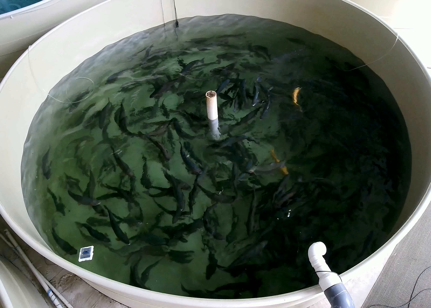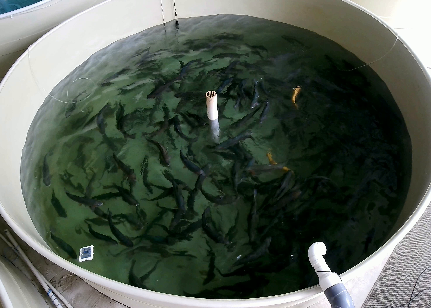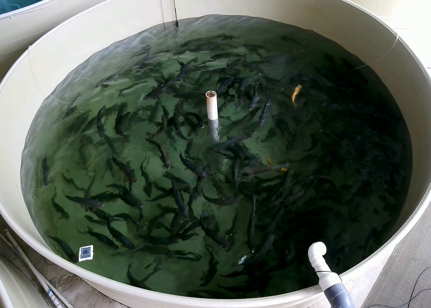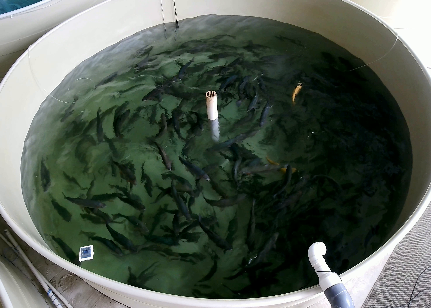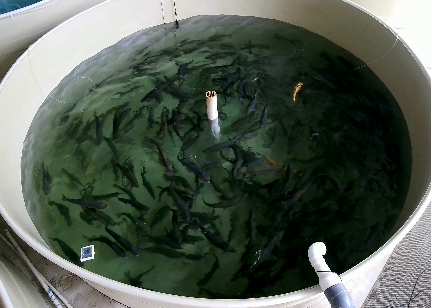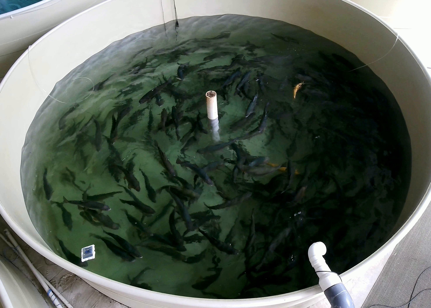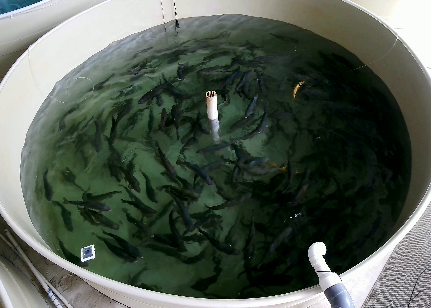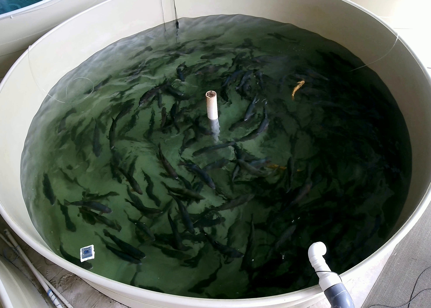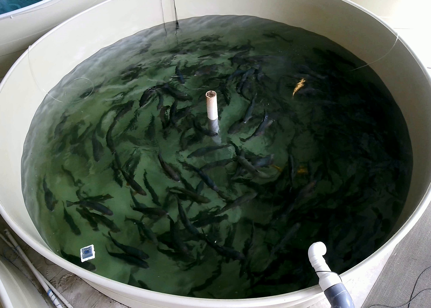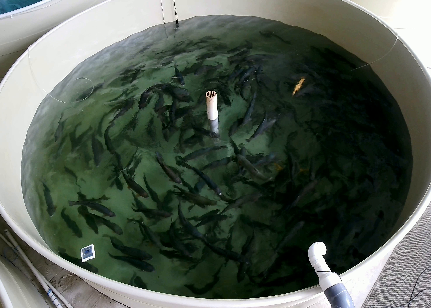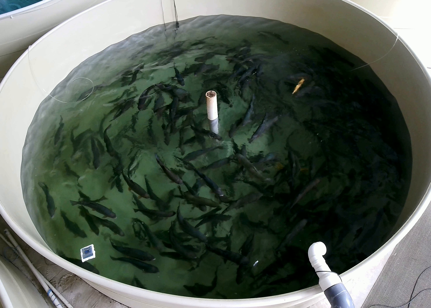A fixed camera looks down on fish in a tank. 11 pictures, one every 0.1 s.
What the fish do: Foraging.
